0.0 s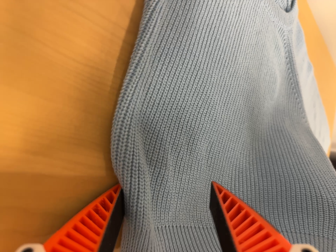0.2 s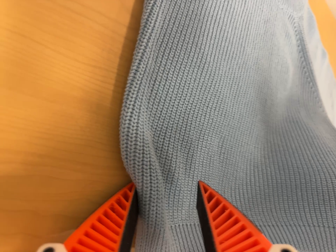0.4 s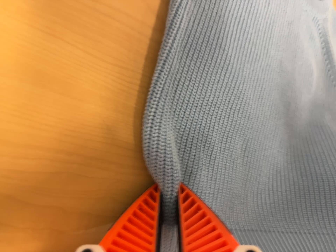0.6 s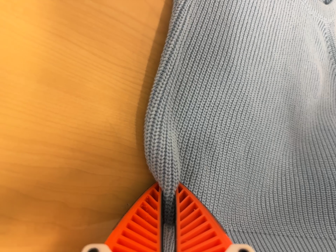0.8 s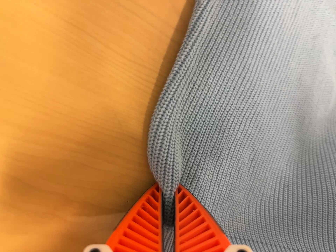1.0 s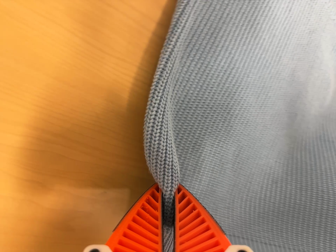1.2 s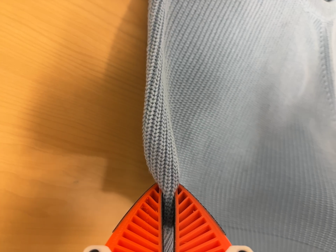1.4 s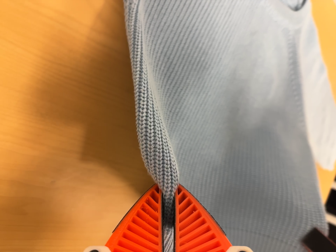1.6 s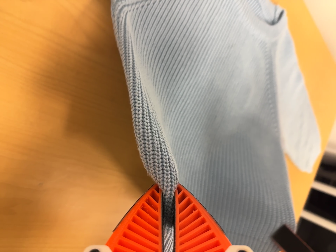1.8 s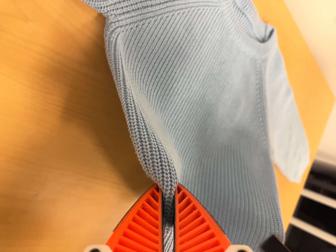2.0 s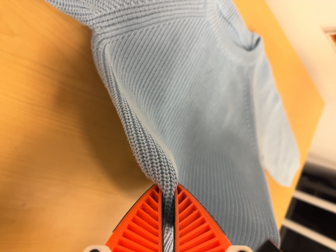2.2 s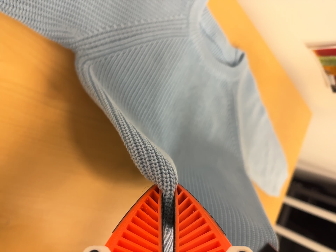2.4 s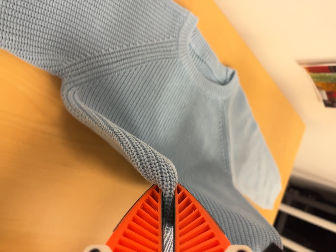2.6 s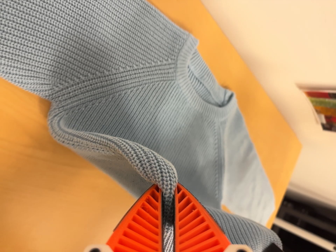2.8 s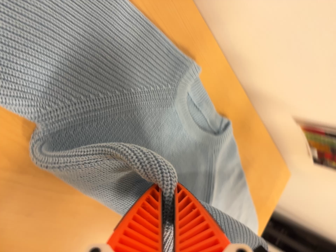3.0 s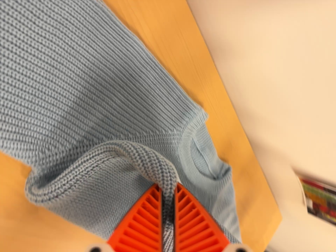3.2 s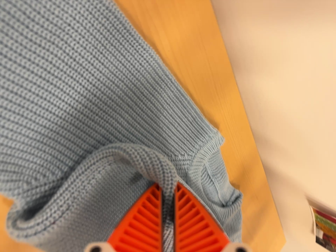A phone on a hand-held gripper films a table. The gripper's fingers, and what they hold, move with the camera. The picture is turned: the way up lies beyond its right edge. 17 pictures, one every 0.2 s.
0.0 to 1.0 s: The camera pans to its left by about 10 degrees.
1.0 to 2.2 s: The camera travels to its right, backward and toward the top of its view, about 14 cm, so close, fixed things drift to the left.
2.2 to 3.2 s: The camera travels toward the top of its view and forward, about 18 cm, so close, fixed things drift downward. It rolls about its line of sight by about 20 degrees, and the scene rotates clockwise.
The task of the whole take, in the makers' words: fold up.
The film runs forward here.
